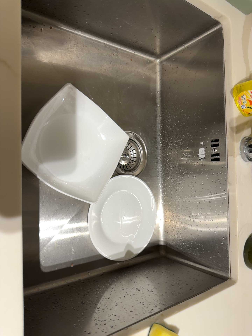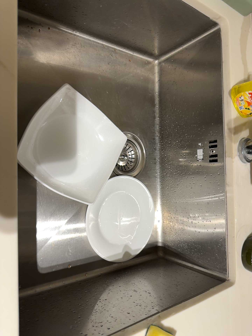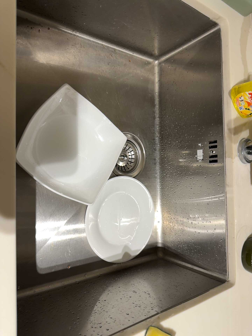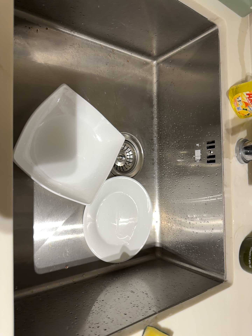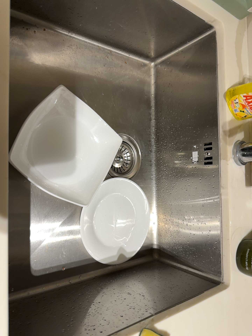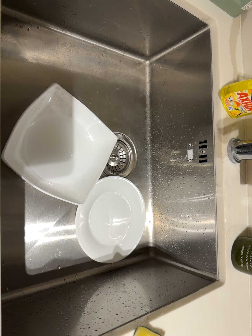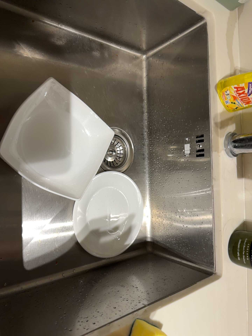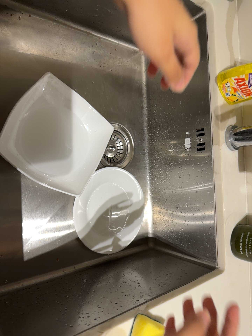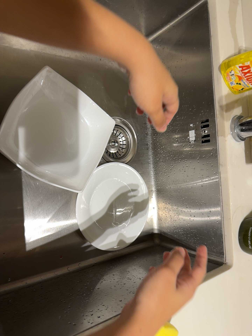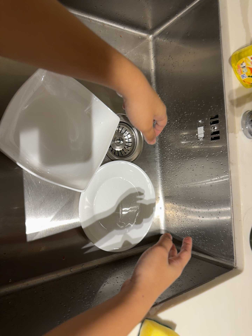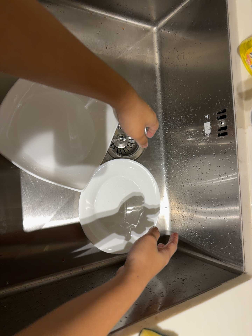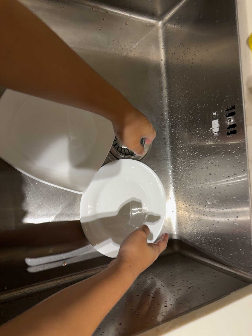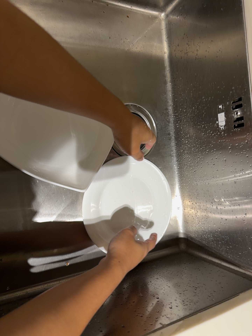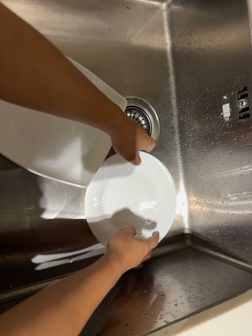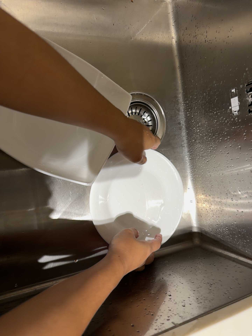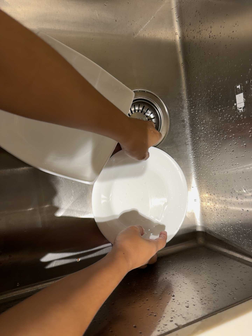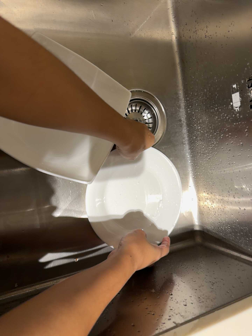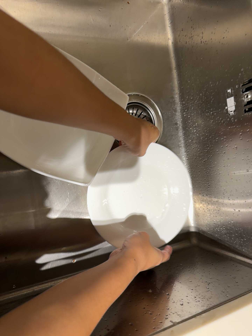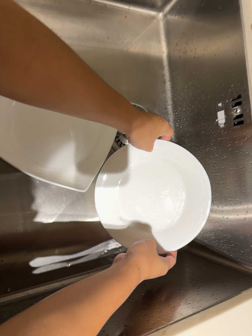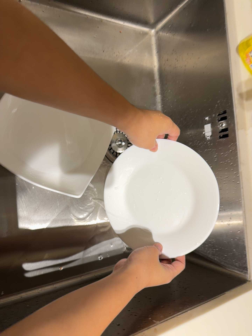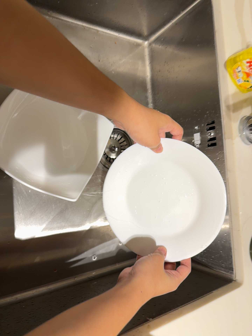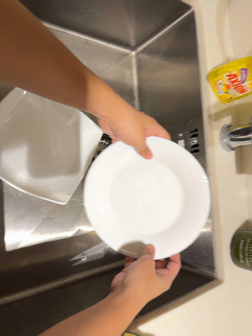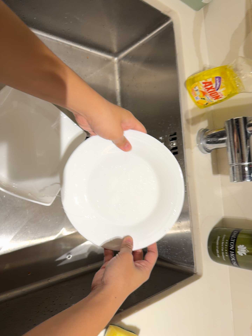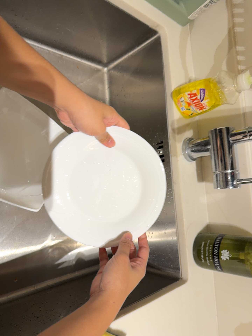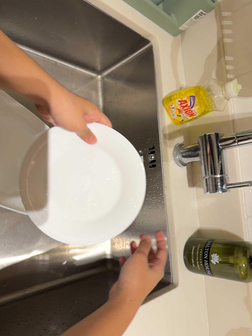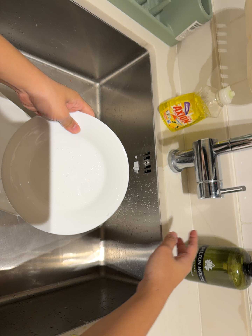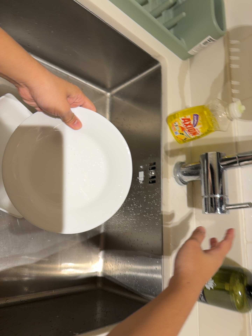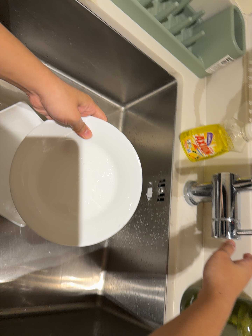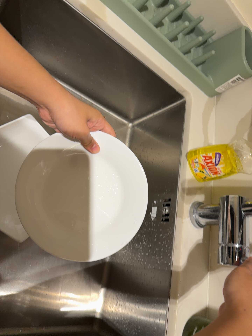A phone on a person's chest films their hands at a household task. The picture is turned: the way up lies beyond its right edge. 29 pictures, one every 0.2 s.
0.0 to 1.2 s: The camera shifts only a little, or ends up much as it began.
1.2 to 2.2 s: The camera travels forward and to its right, about 10 cm, so what stands in front looms larger.
2.2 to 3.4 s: The camera shifts only a little, or ends up much as it began.
3.4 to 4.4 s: The camera pans to its right by about 15 degrees. It travels backward, about 12 cm, so what stands in front gets smaller.
4.4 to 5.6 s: The camera's aim tips toward the top of its view by about 15 degrees, and the scene shifts downward. It rolls about its line of sight by about 10 degrees, and the scene rotates clockwise.
The film runs forward here.
